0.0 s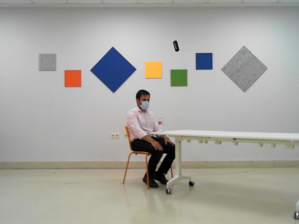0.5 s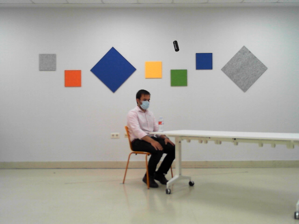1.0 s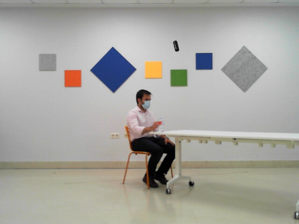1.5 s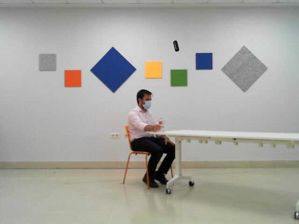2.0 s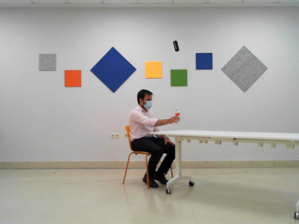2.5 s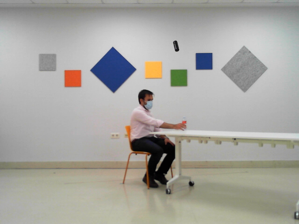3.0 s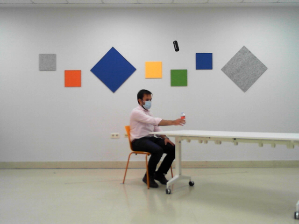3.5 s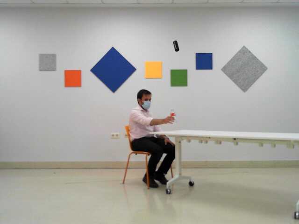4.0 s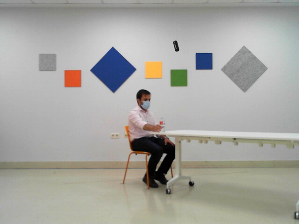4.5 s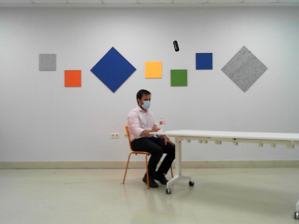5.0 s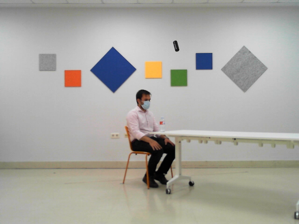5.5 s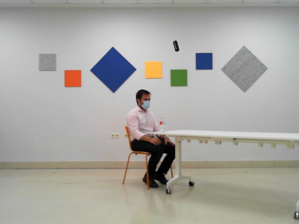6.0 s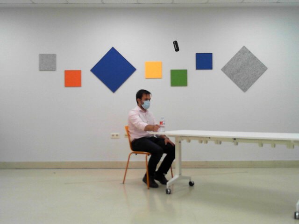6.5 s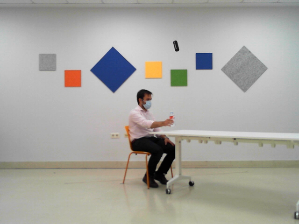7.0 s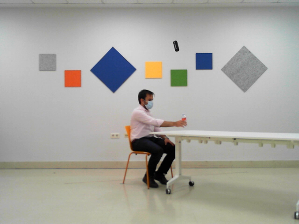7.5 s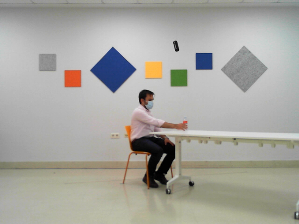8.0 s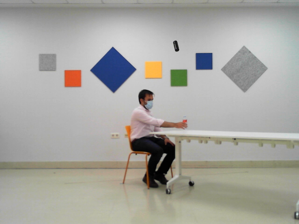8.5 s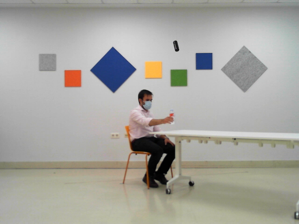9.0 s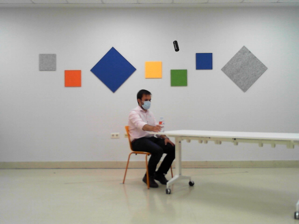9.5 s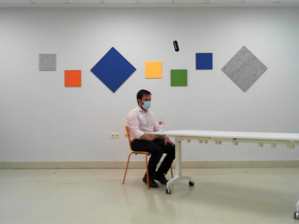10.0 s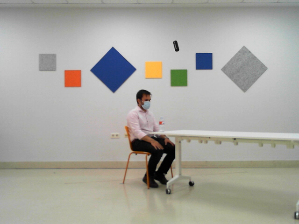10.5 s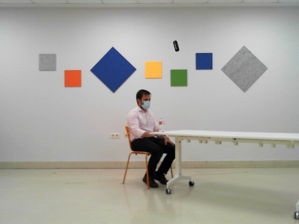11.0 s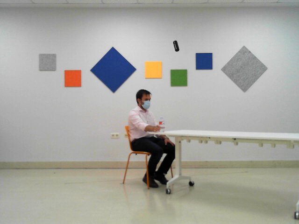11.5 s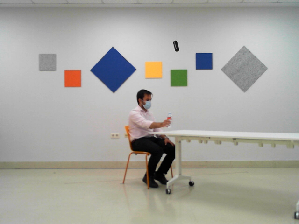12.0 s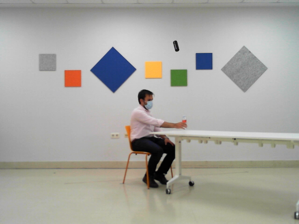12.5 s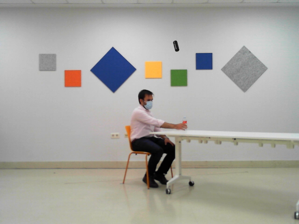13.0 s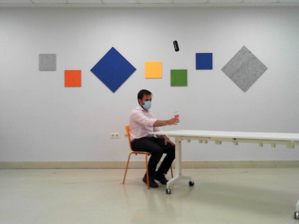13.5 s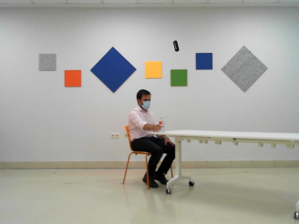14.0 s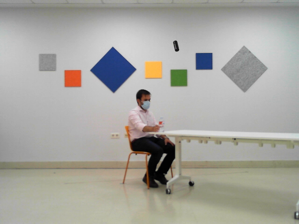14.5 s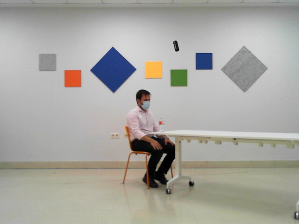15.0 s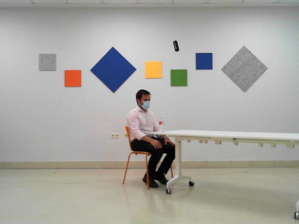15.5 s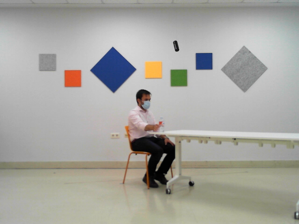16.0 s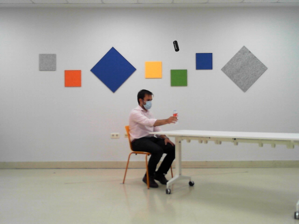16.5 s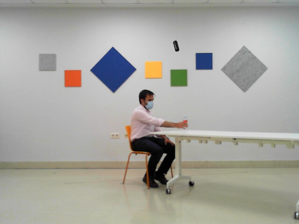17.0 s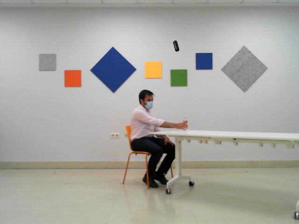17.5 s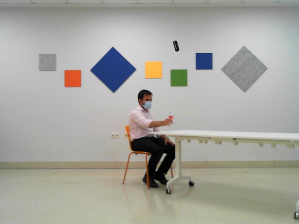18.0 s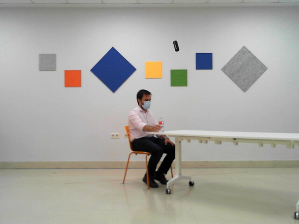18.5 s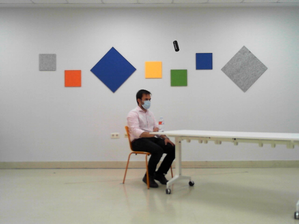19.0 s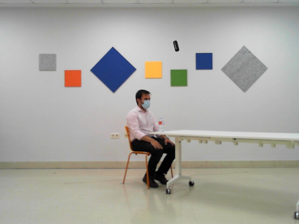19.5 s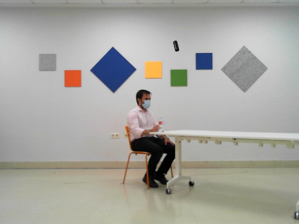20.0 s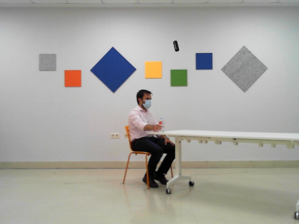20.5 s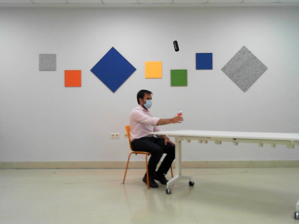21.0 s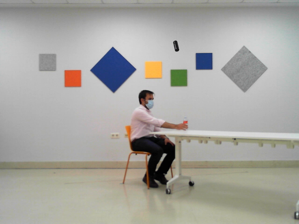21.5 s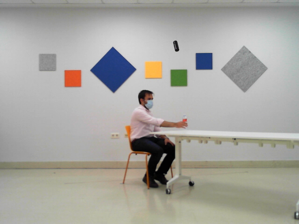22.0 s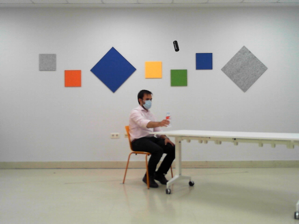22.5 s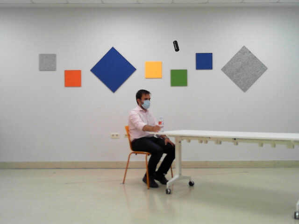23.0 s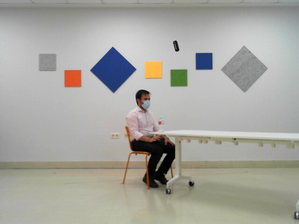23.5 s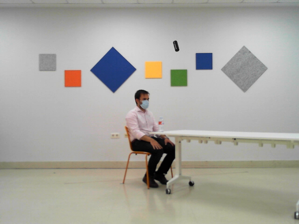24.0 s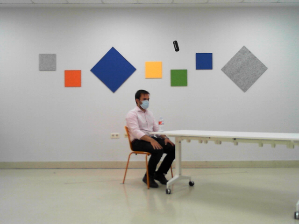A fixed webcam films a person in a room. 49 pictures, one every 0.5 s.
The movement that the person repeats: Move a bottle from side to side, right hand.
